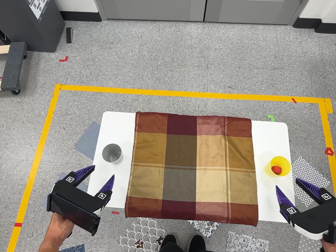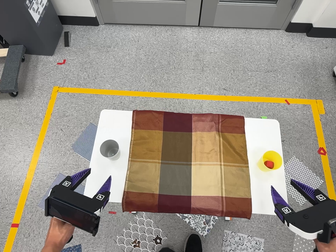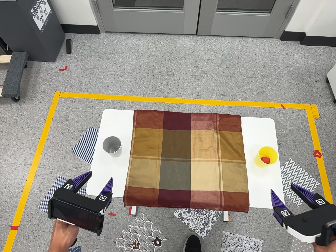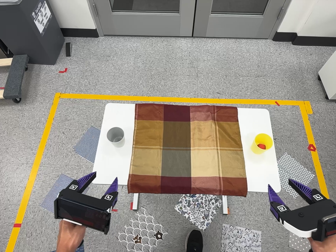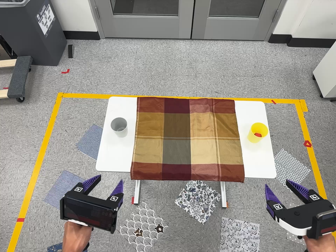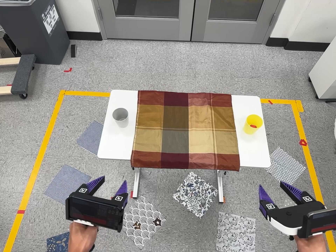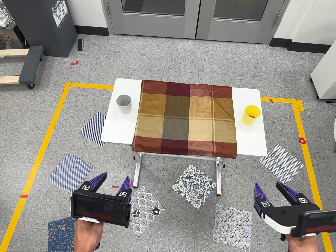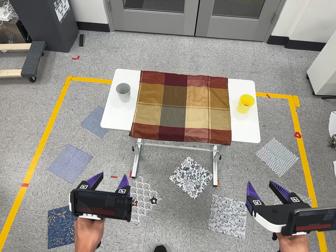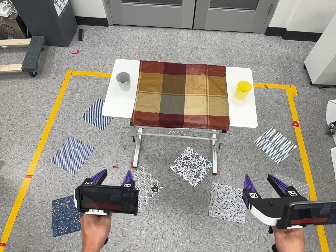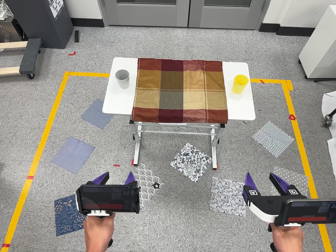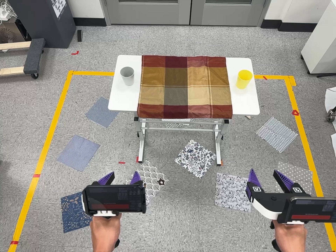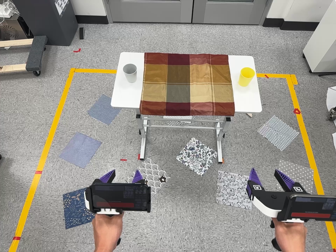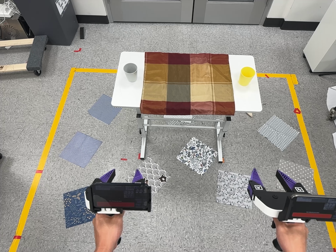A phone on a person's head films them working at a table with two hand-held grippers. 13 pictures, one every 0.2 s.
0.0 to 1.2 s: The camera travels toward the bottom of its view and backward, about 50 cm, so close, fixed things drift upward. Its aim tips toward the top of its view by about 10 degrees.
1.2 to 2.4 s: The camera travels toward the bottom of its view and backward, about 22 cm, so close, fixed things drift upward.
The film runs backward here.
